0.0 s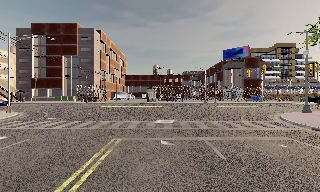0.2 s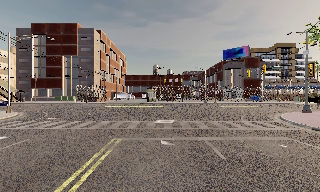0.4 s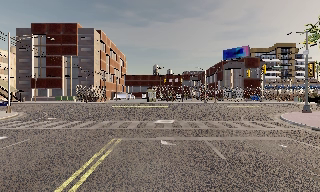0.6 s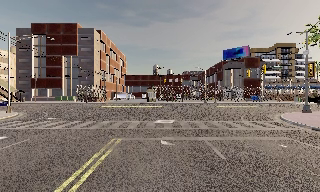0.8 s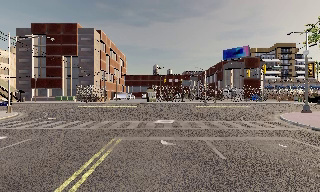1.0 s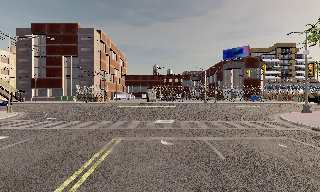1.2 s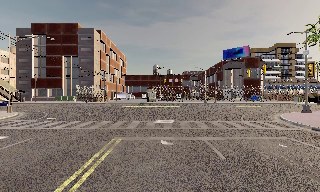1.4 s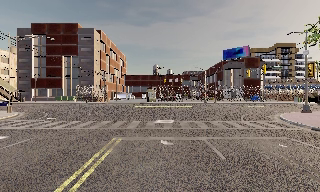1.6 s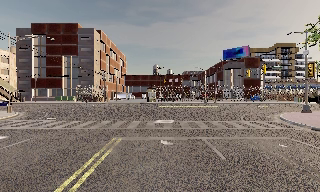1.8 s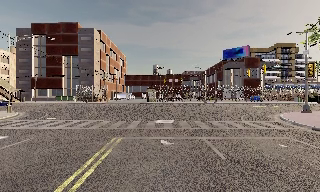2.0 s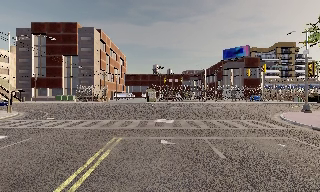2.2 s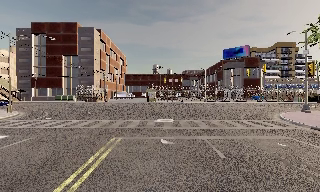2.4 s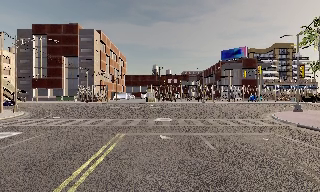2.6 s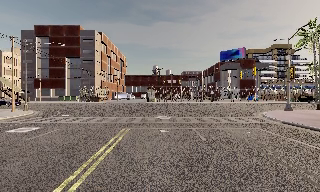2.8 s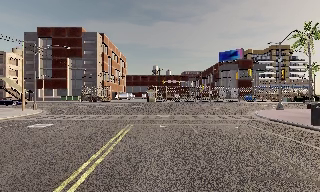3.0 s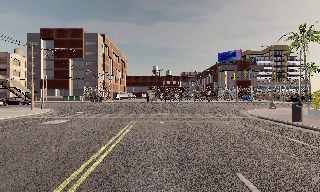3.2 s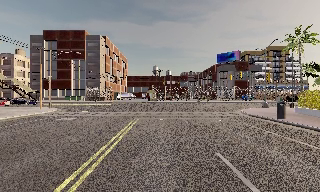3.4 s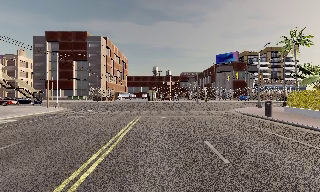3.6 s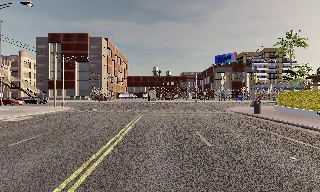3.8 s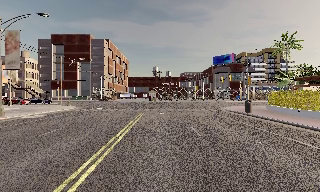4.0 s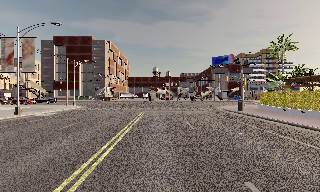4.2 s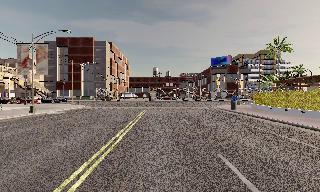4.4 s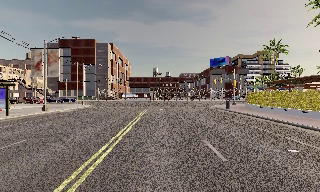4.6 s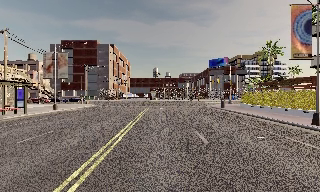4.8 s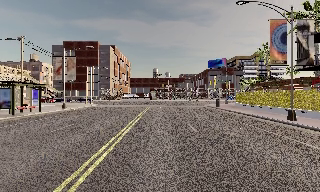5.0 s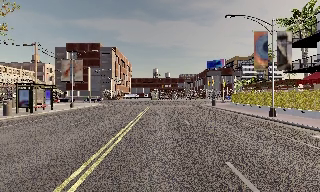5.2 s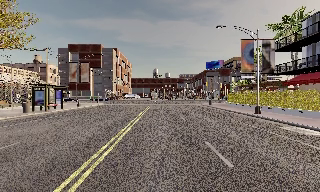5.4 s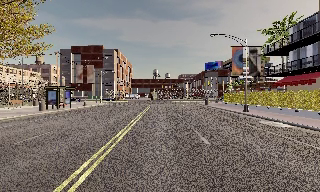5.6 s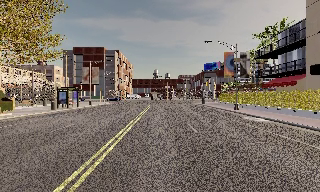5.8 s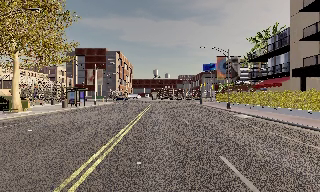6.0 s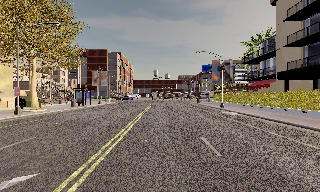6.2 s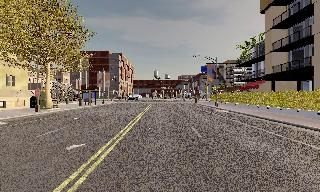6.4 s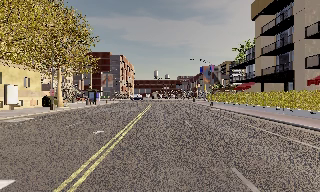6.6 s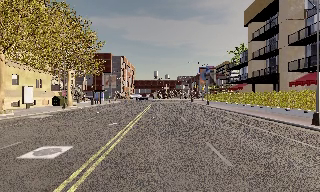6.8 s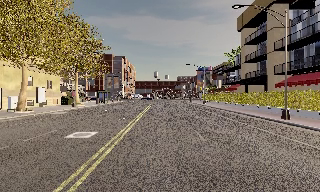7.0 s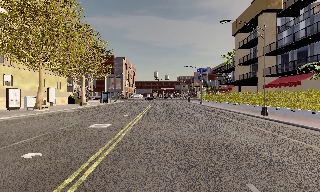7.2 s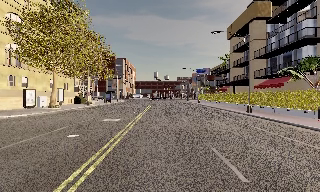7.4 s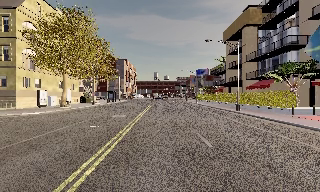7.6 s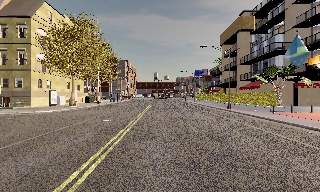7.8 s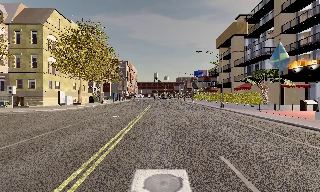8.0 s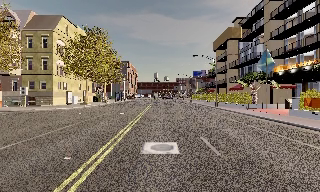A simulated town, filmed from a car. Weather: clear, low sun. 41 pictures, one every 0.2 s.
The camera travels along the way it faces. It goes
backward.
0.0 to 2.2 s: The camera keeps its place and its aim.
2.2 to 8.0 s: The camera travels backward, about 50 m, so what stands in front gets smaller. It gains speed.
The film runs backward here.
